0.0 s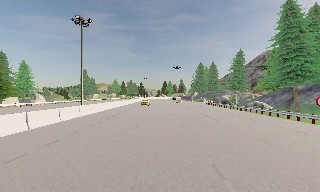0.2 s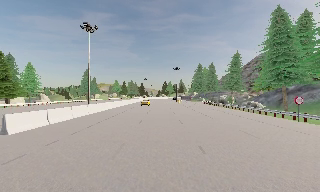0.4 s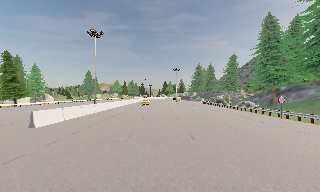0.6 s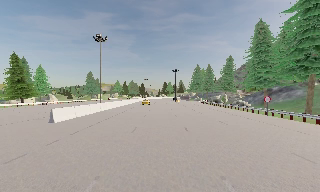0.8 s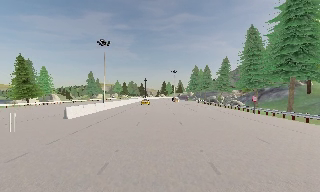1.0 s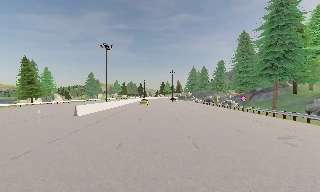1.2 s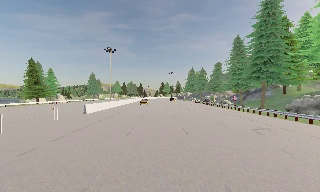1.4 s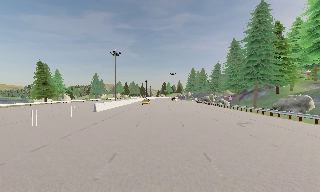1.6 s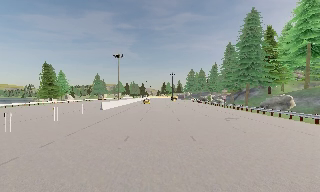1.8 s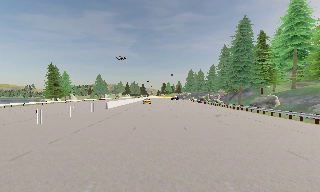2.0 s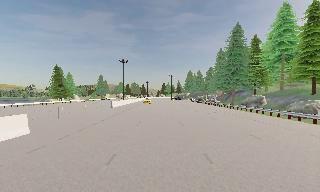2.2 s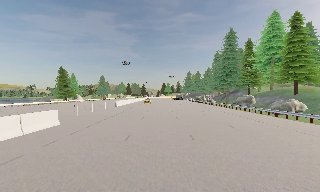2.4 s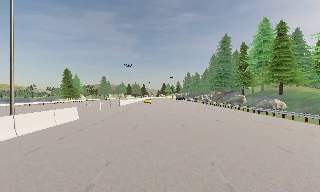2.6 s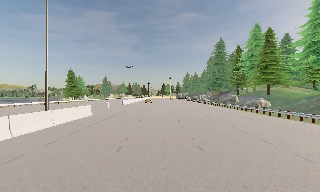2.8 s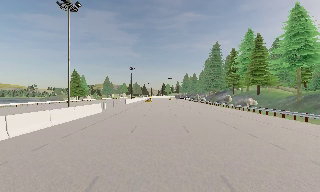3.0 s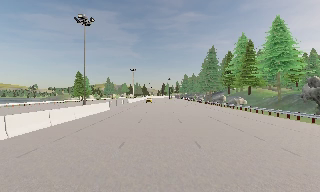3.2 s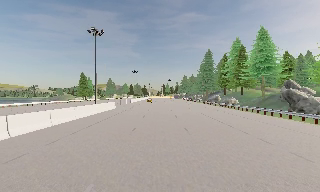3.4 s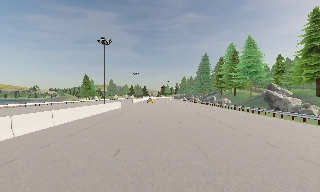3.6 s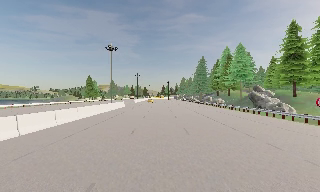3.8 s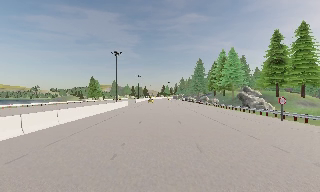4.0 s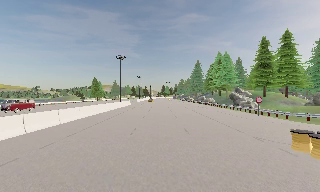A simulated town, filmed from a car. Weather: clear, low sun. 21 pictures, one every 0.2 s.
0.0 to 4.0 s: The camera travels backward, about 55 m, so what stands in front gets smaller. It gains speed.
The film runs backward here.
